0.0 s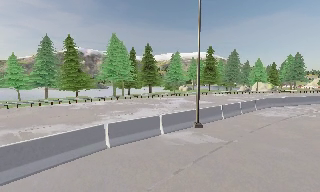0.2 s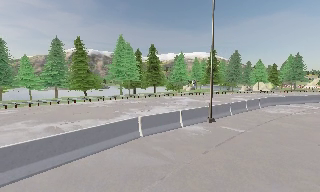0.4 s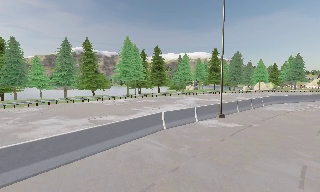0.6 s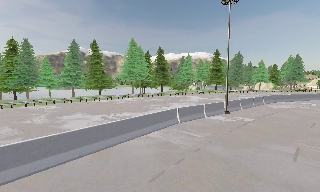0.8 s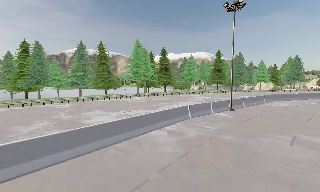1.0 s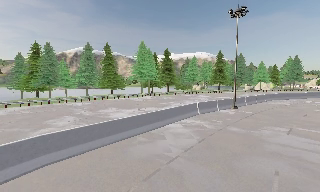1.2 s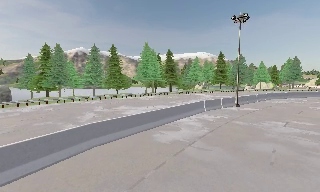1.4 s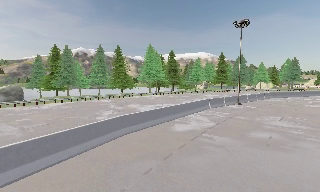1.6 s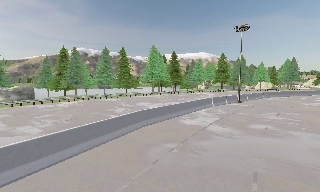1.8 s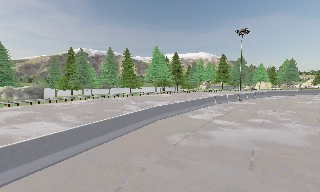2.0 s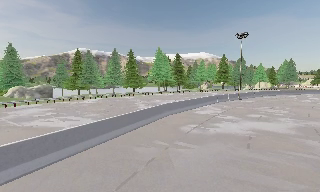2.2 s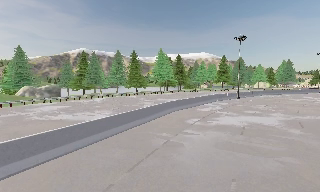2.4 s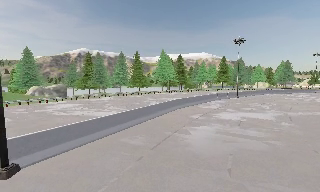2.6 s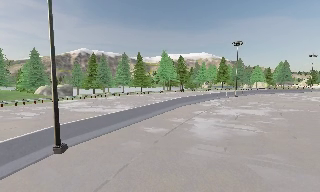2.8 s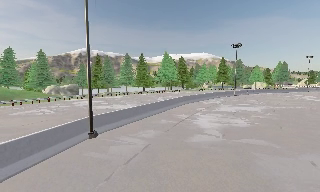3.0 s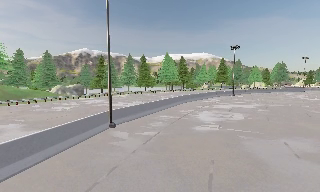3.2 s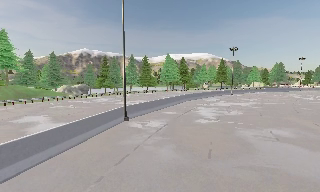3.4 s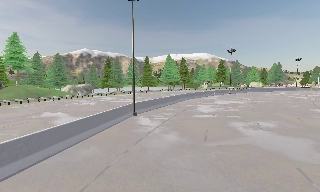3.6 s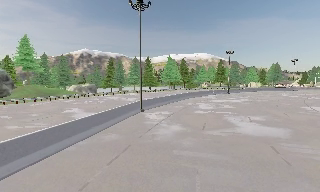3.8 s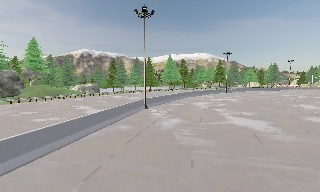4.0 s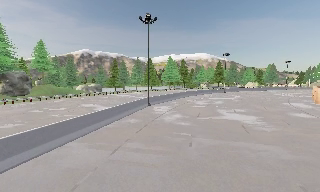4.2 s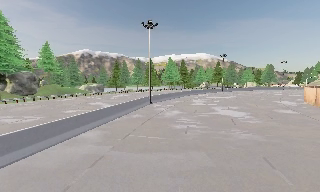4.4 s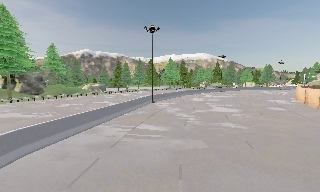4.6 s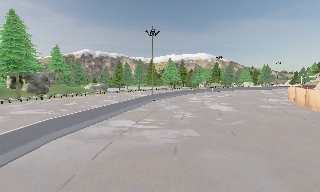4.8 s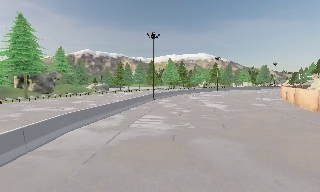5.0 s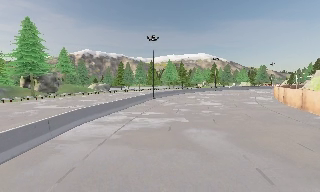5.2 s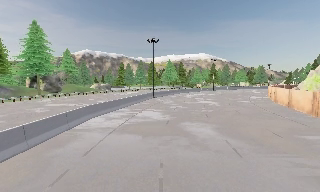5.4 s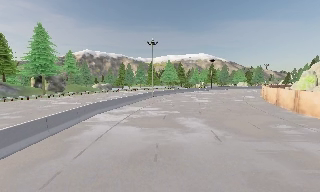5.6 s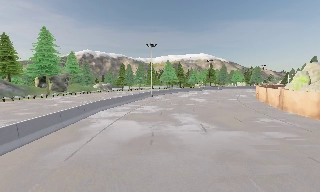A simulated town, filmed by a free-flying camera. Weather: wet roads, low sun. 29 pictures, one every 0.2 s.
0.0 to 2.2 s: The camera travels backward and to its left, about 25 m, so what stands in front gets smaller.
2.2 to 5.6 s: The camera travels backward, about 35 m, so what stands in front gets smaller.
The film runs backward here.
